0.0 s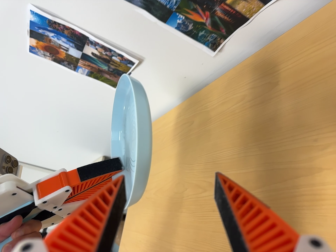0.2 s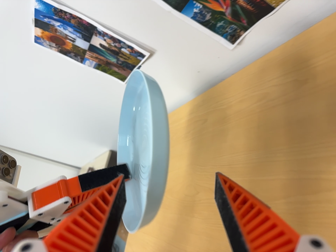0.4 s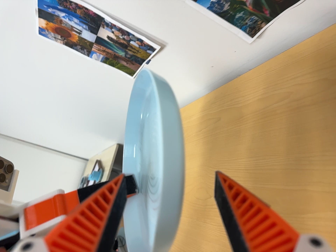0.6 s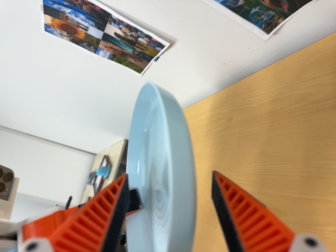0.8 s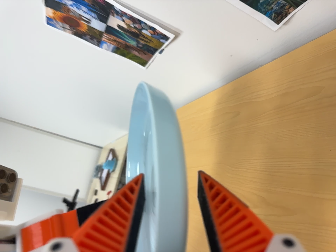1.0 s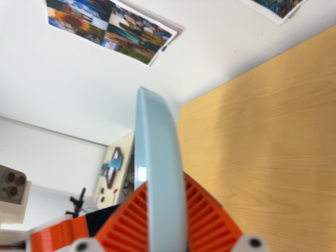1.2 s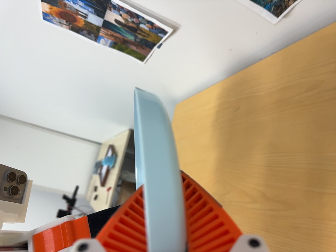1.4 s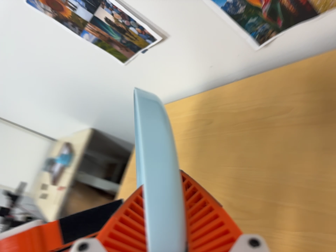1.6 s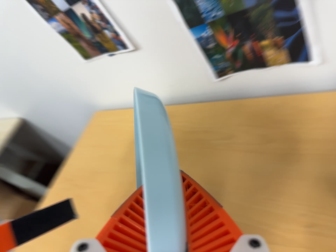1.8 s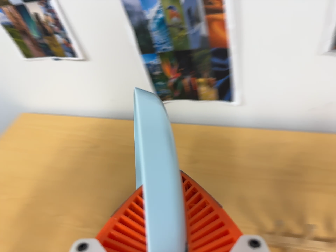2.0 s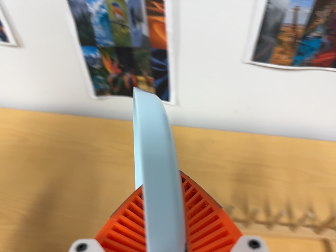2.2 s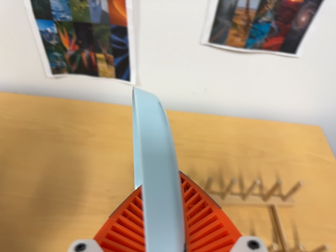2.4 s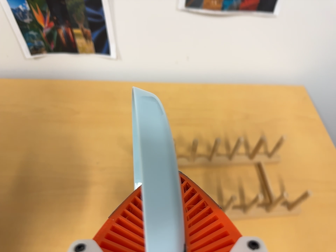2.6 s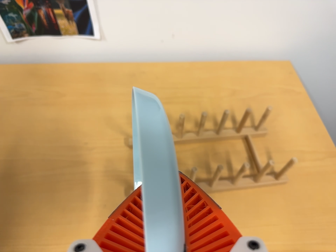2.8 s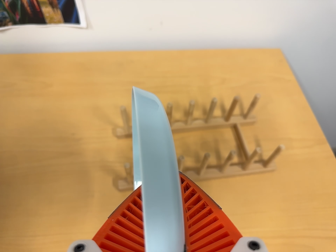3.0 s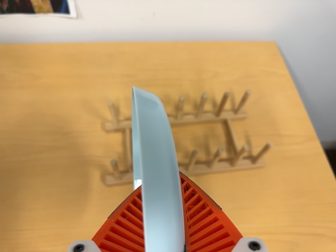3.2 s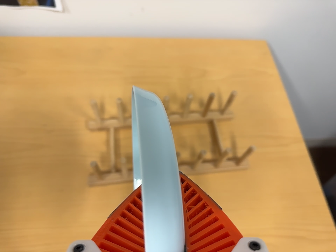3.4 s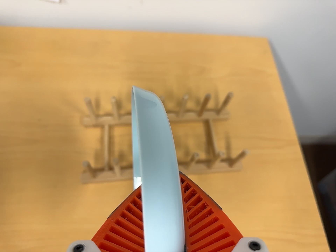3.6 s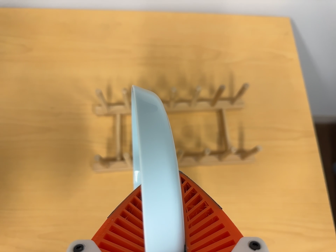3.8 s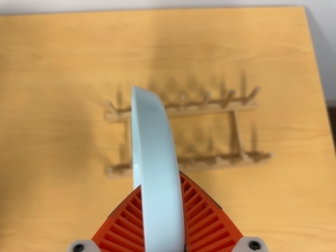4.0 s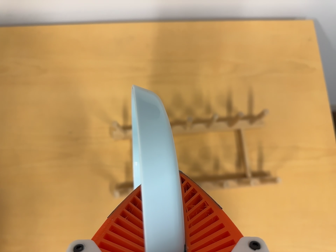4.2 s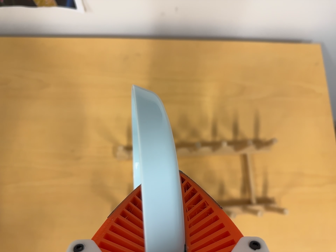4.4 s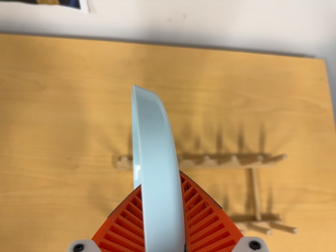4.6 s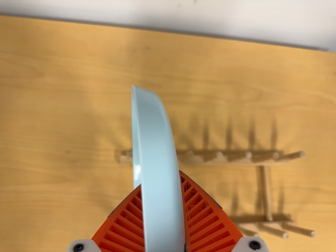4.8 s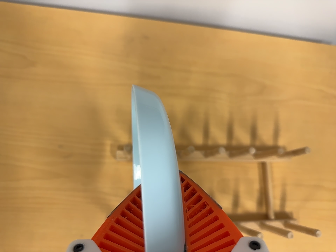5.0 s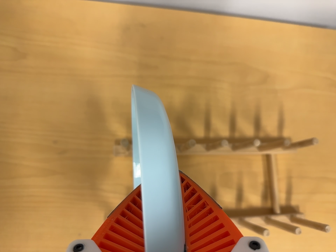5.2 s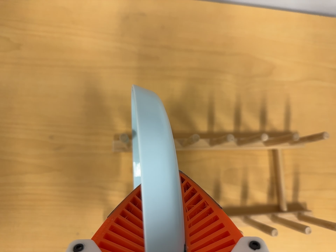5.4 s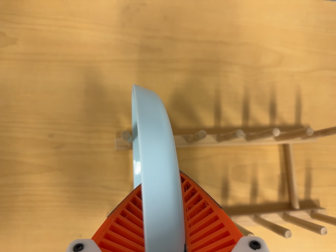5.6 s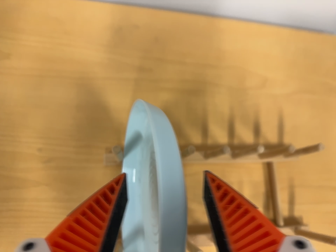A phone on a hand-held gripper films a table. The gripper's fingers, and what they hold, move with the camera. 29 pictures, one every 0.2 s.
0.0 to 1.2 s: The camera travels forward and toward the top of its view, about 12 cm, so what stands in front looms larger.
1.2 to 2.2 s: The camera pans to its right by about 65 degrees. It travels backward, to its left and toward the bottom of its view, about 18 cm. It rolls about its line of sight by about 30 degrees, and the scene rotates clockwise.
2.2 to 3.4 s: The camera travels to its right, about 9 cm, so close, fixed things drift to the left. Its aim tips toward the bottom of its view by about 15 degrees, and the scene shifts upward.
3.4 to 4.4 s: The camera travels toward the top of its view, about 18 cm. Its aim tips toward the bottom of its view by about 10 degrees.
4.4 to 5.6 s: The camera travels forward, about 10 cm, so what stands in front looms larger.
The film runs forward here.
